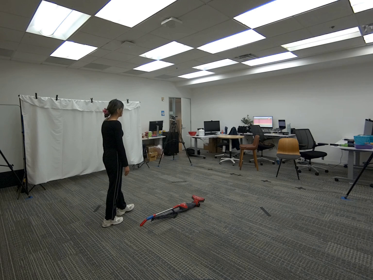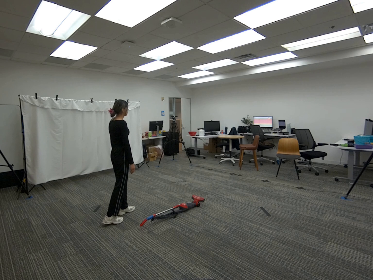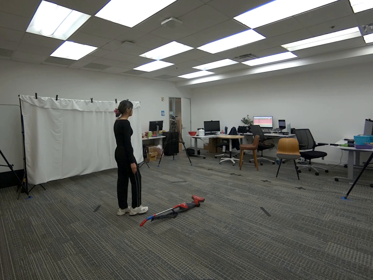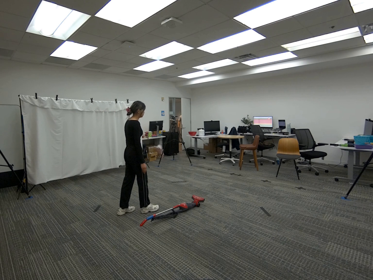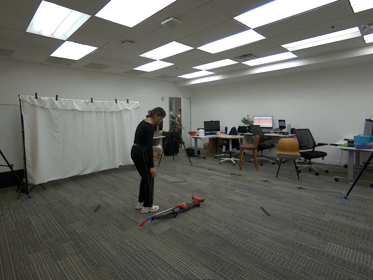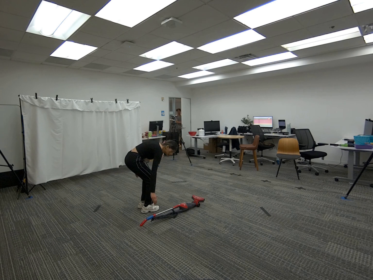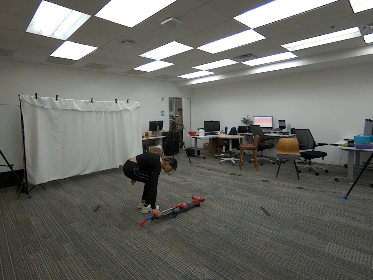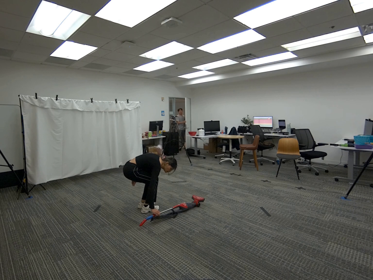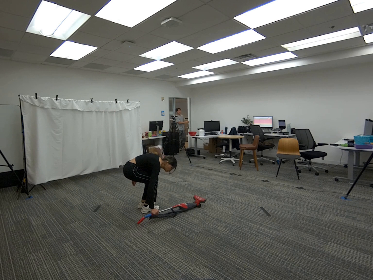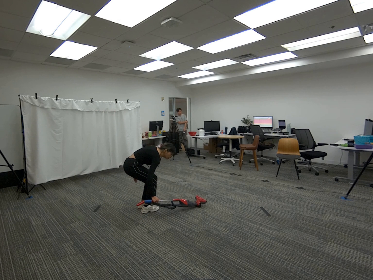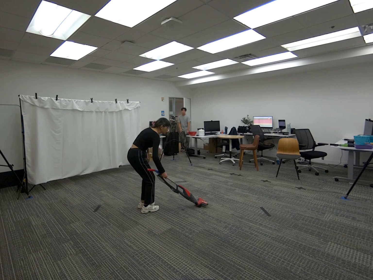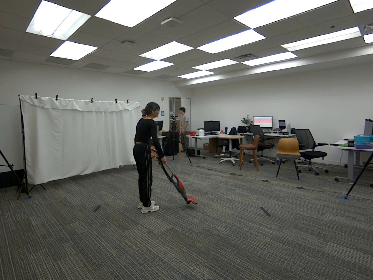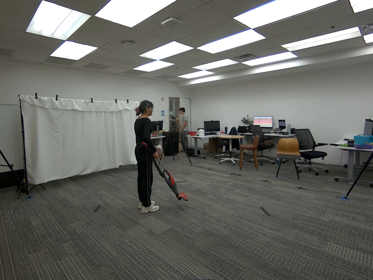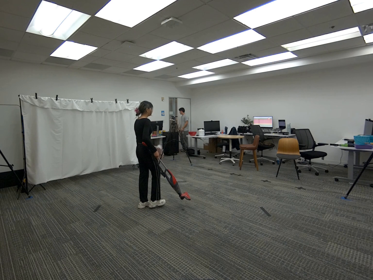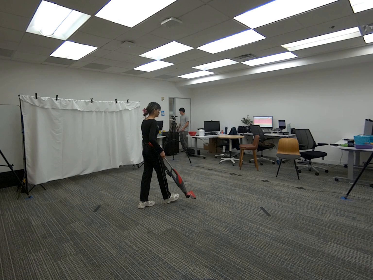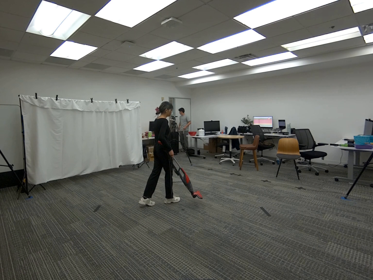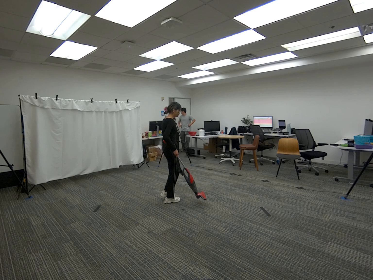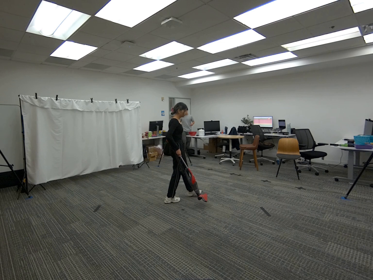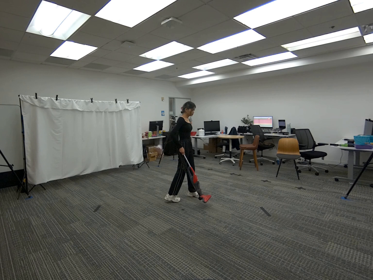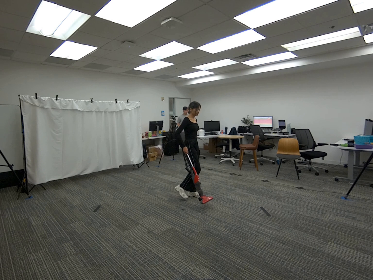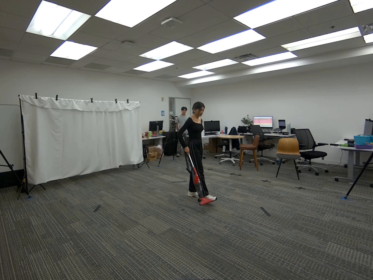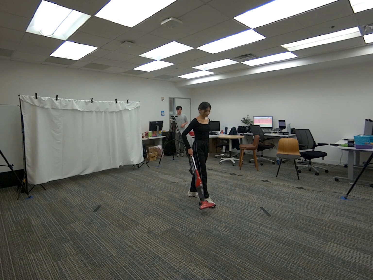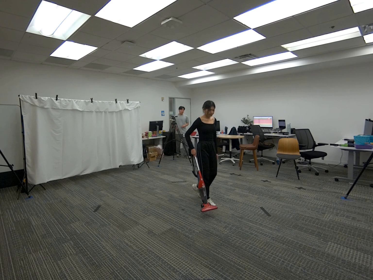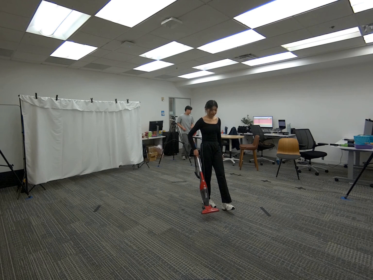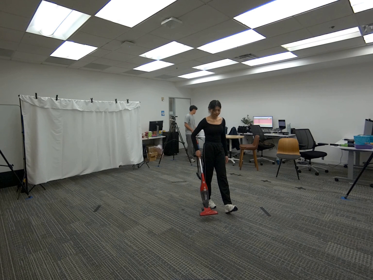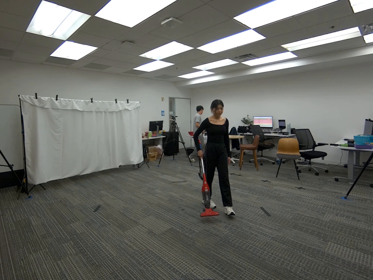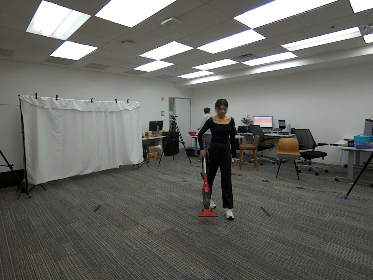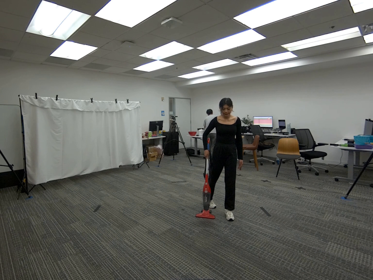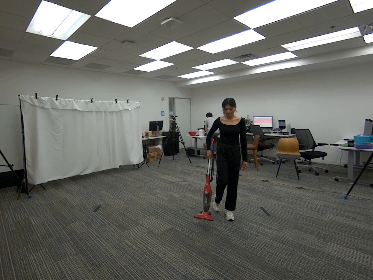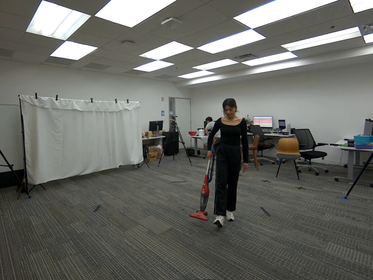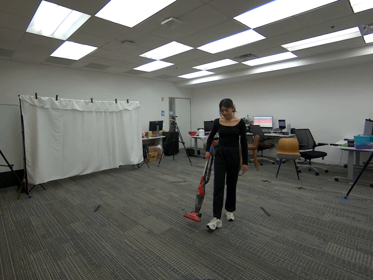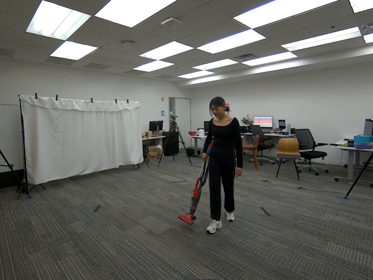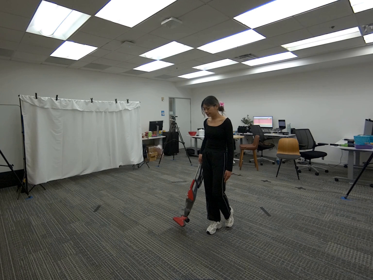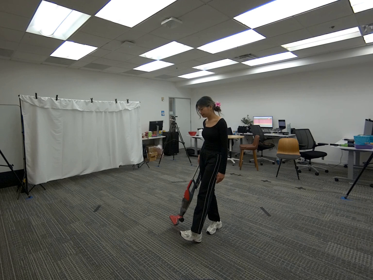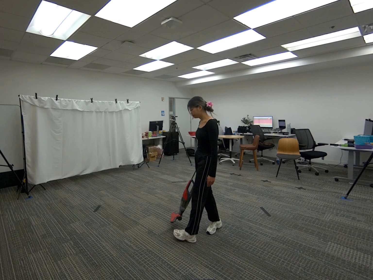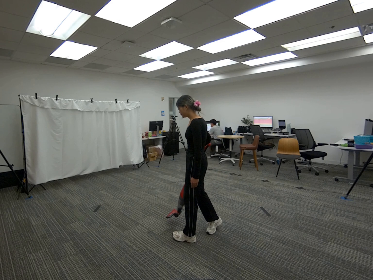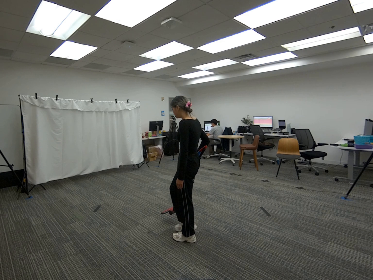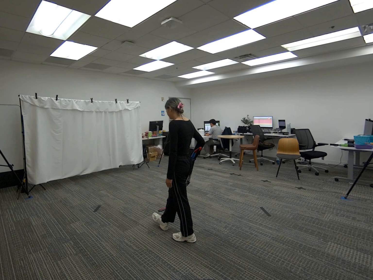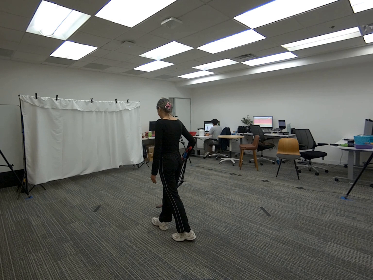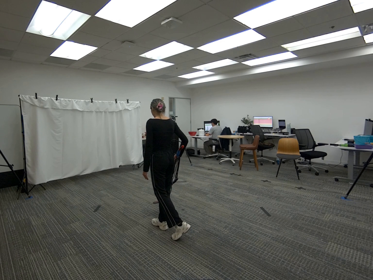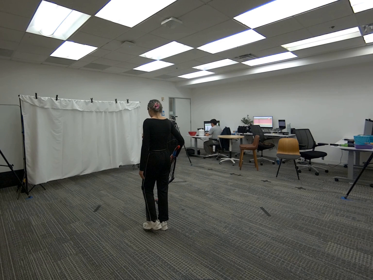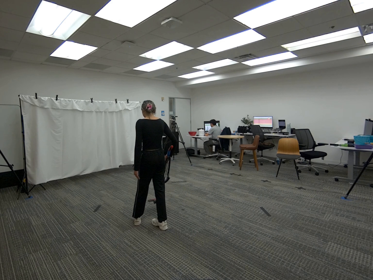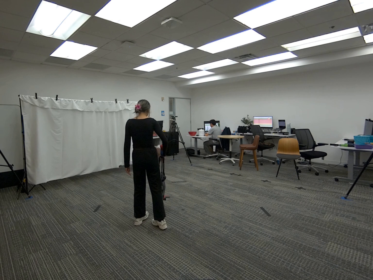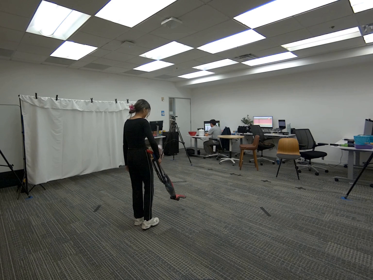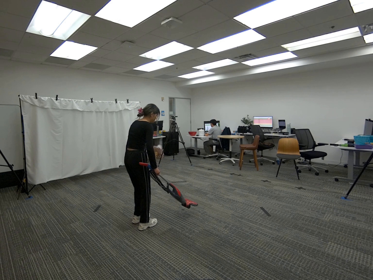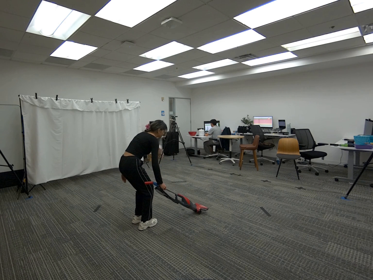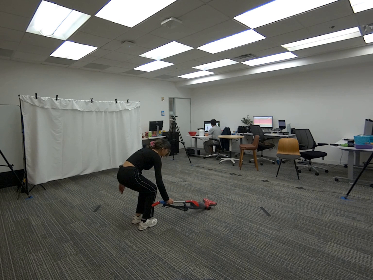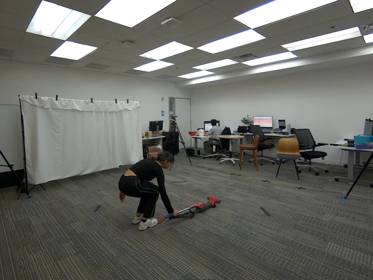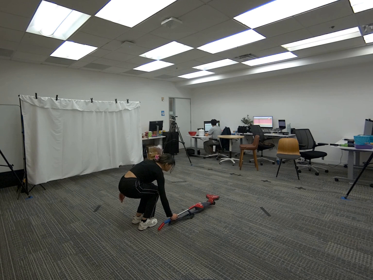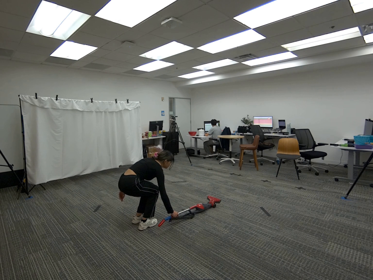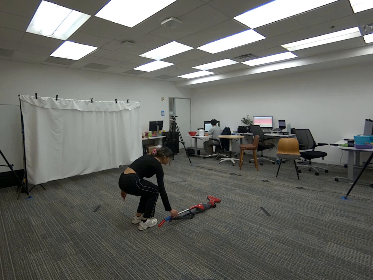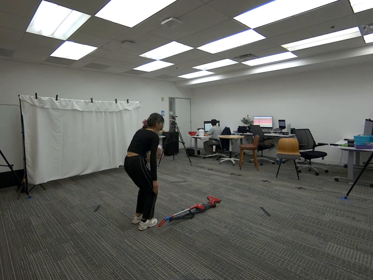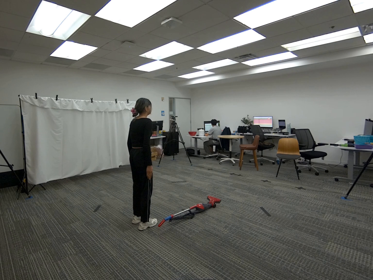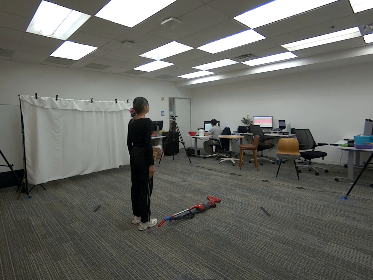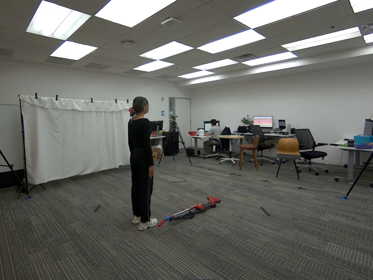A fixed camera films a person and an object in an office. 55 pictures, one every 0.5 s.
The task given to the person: Walk over to the vacuum on the floor and pick up the vacuum using your right hand and walk around within the bounding area and then place back on the floor.
